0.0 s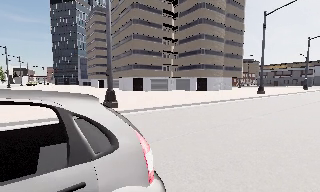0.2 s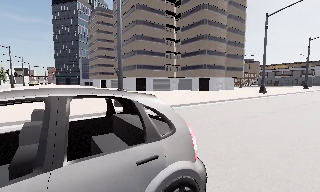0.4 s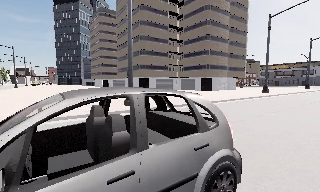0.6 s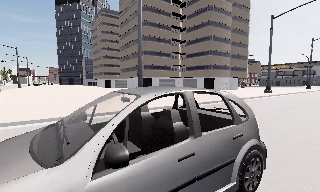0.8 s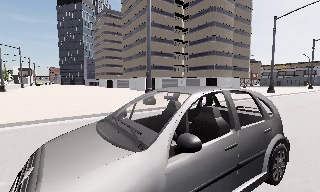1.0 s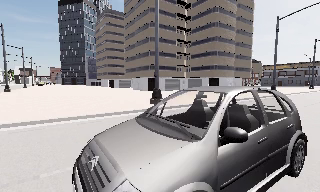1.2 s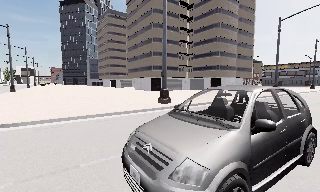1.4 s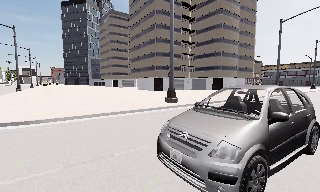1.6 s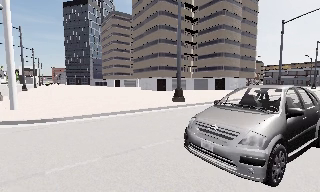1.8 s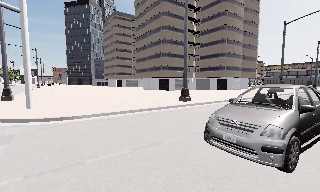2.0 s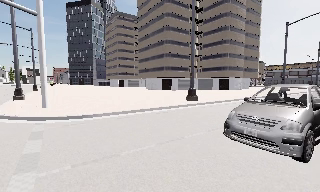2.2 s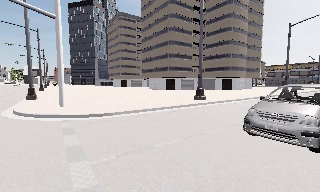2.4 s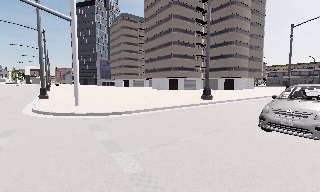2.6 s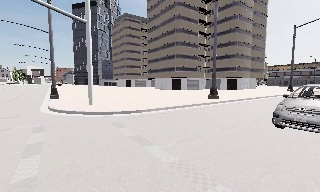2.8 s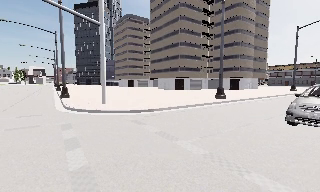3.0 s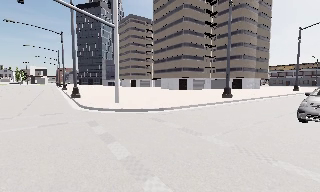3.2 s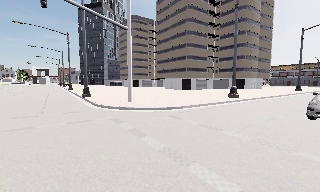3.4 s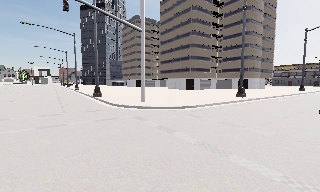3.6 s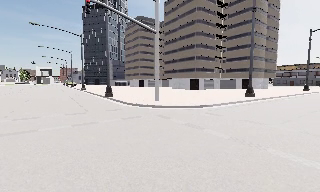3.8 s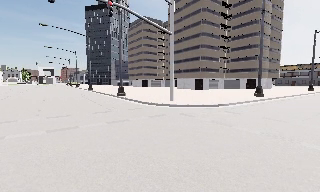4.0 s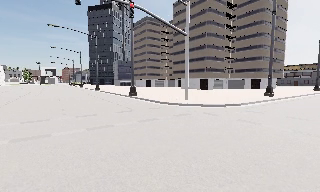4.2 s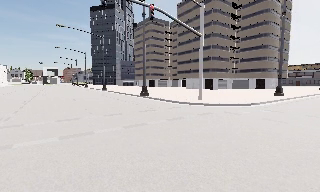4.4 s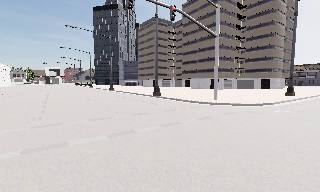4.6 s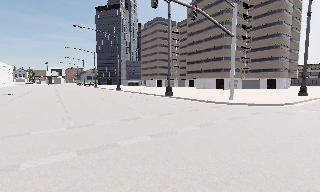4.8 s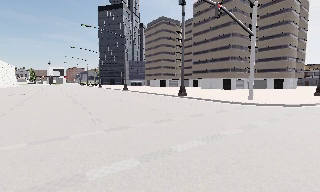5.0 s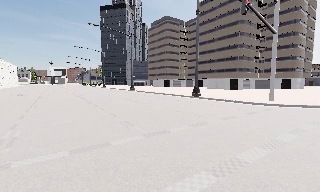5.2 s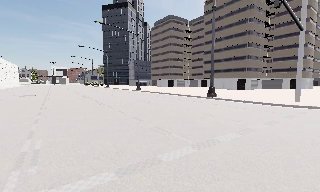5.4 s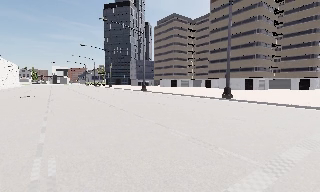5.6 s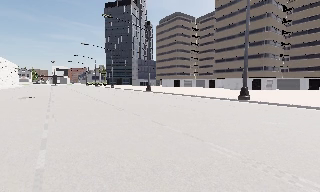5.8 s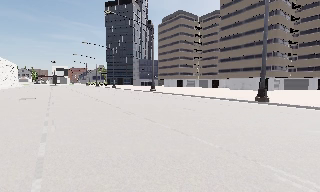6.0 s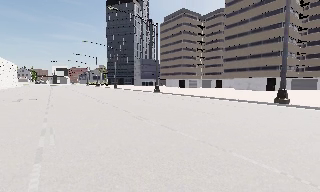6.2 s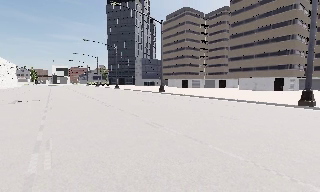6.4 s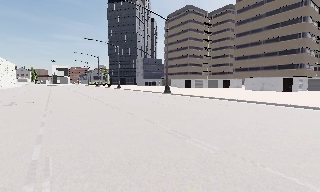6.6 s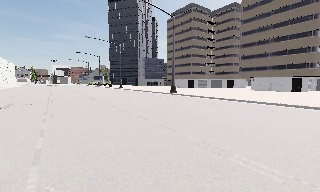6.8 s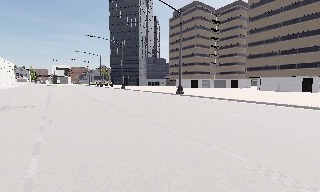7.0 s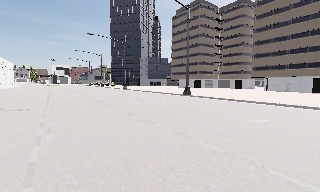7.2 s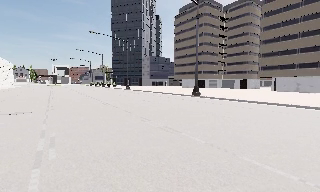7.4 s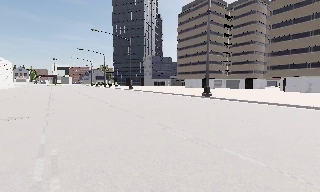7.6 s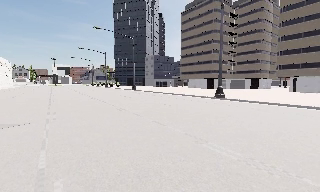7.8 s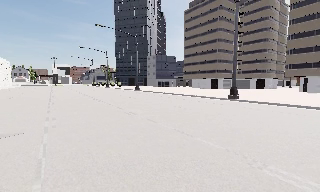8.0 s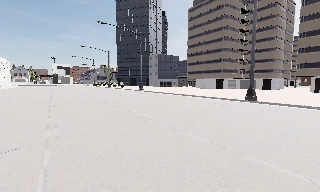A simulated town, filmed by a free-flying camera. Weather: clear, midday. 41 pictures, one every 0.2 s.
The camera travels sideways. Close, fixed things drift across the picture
to the right.
0.0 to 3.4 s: The camera travels to its left and backward, about 13 m, so close, fixed things drift to the right.
3.4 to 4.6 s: The camera travels to its left, about 8 m, so close, fixed things drift to the right.
4.6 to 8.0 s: The camera travels forward and to its left, about 25 m, so what stands in front looms larger.
The film runs backward here.
